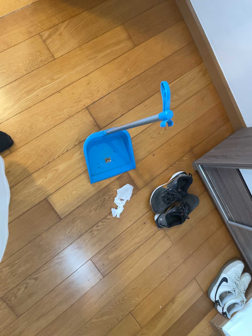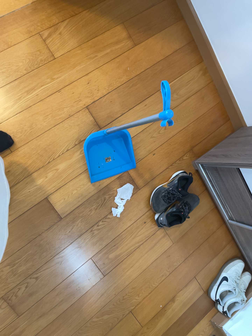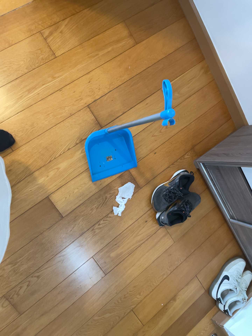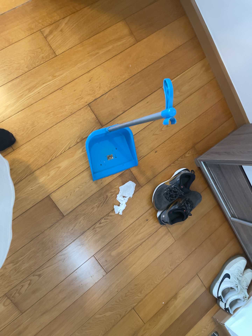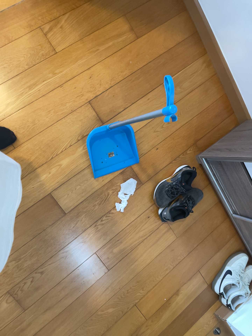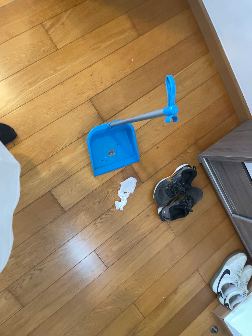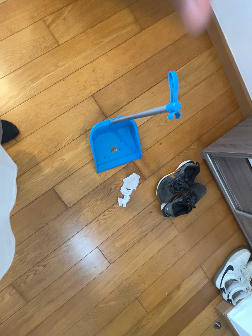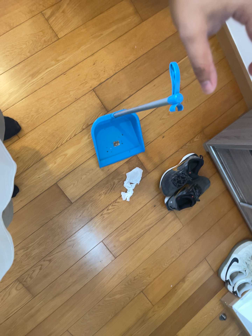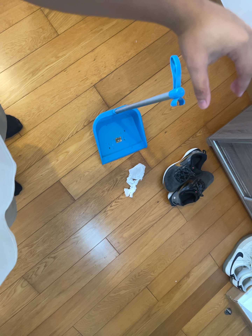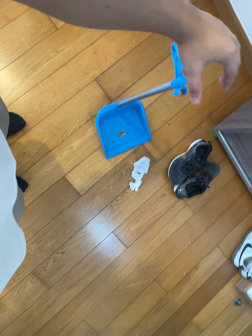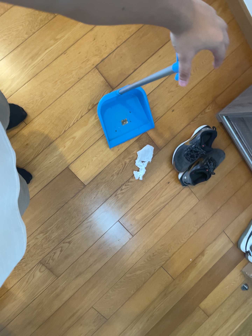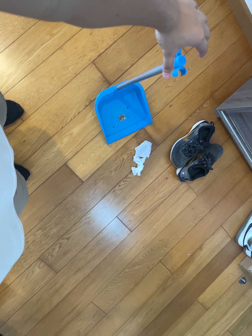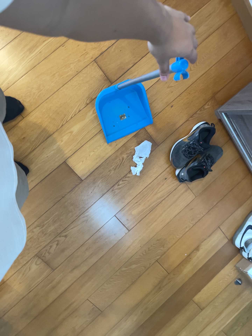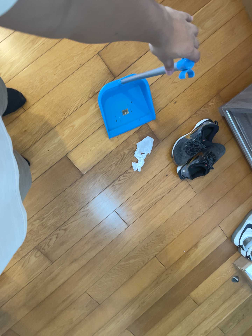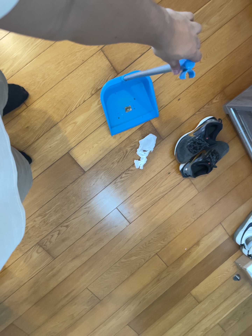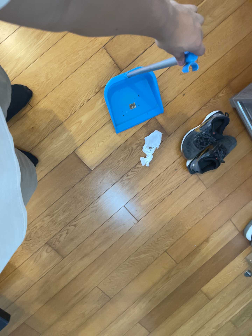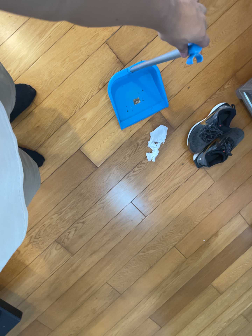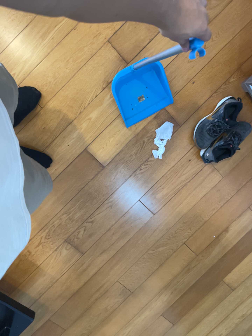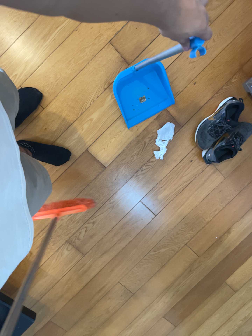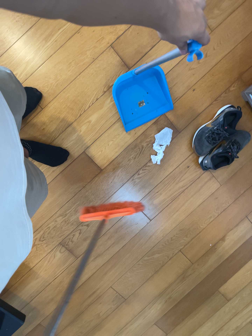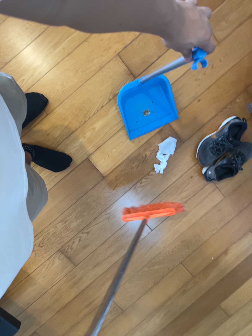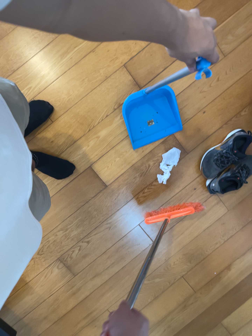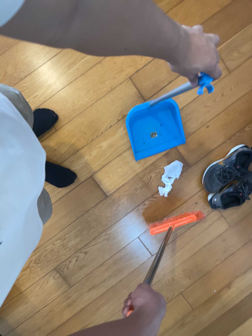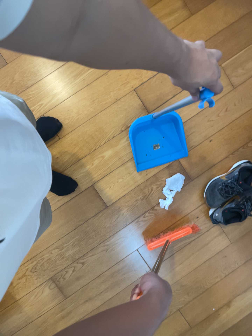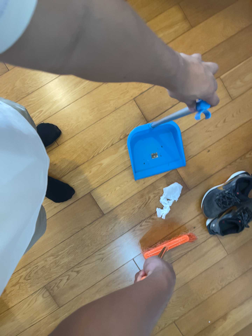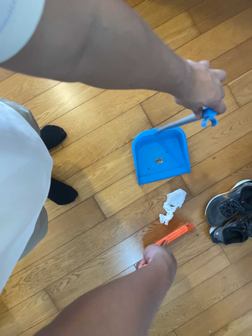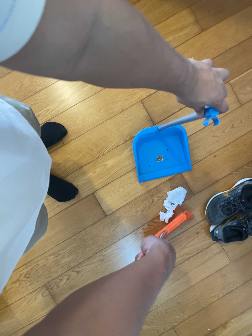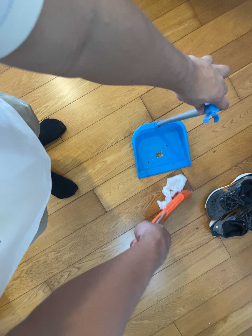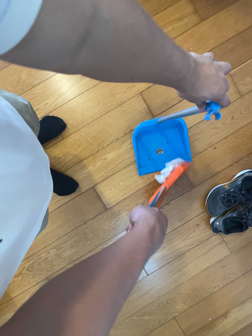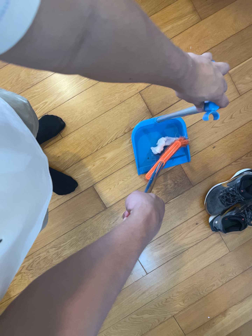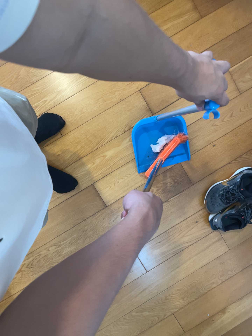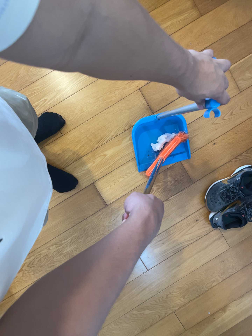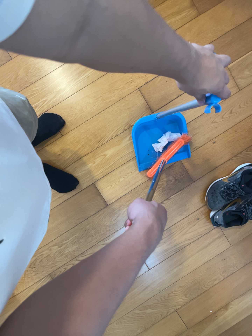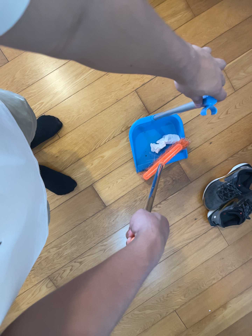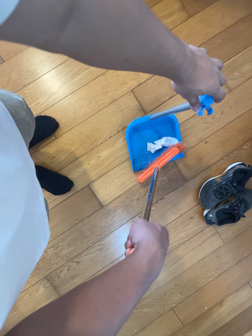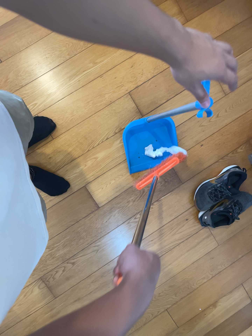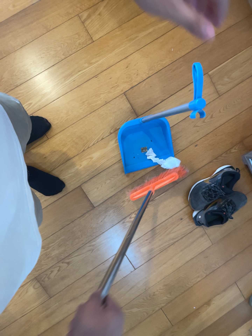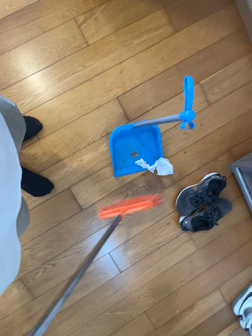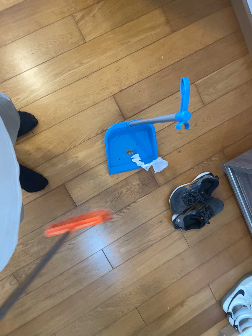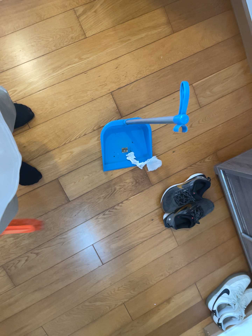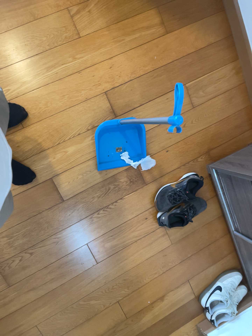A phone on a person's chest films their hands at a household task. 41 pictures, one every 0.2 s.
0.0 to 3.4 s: The scene slides to the right, as the camera pans about 10 degrees to its left. It travels forward and toward the top of its view, about 10 cm, so what stands in front looms larger. Its aim tips toward the bottom of its view by about 15 degrees, and the scene shifts upward.
3.4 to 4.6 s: The camera's aim tips toward the top of its view by about 10 degrees, and the scene shifts downward. It rolls about its line of sight by about 10 degrees, and the scene rotates clockwise.
4.6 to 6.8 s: The camera shifts only a little, or ends up much as it began.
6.8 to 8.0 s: The camera travels backward, about 7 cm, so what stands in front gets smaller.
The film runs forward here.
